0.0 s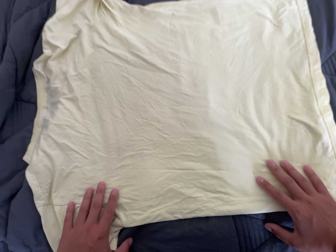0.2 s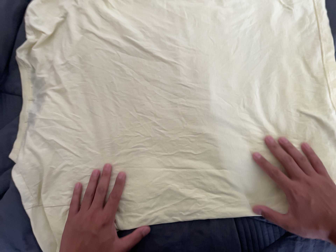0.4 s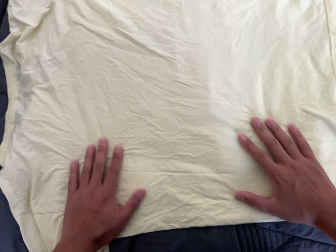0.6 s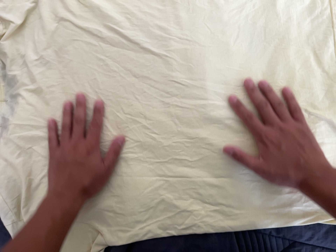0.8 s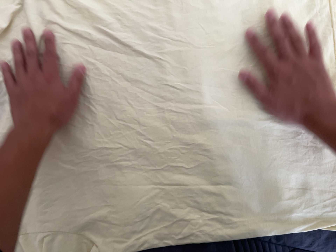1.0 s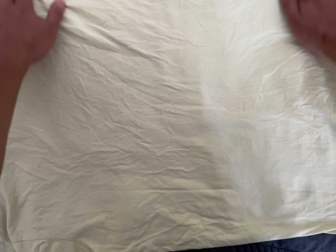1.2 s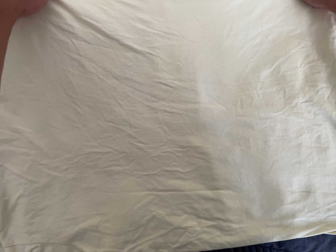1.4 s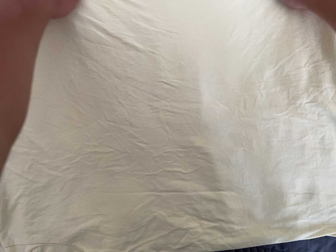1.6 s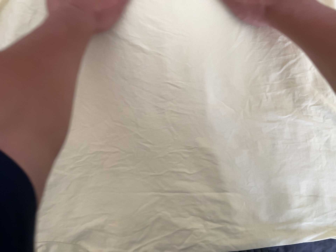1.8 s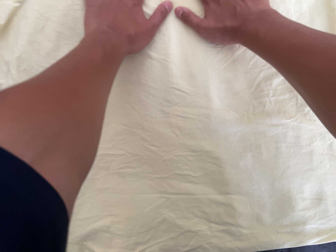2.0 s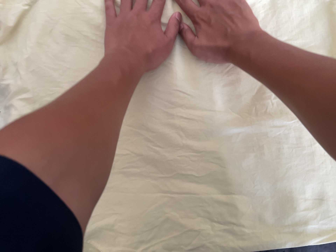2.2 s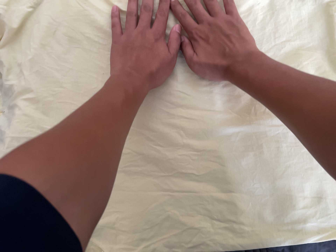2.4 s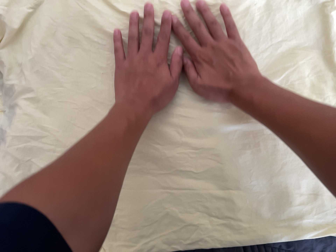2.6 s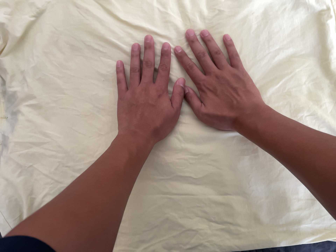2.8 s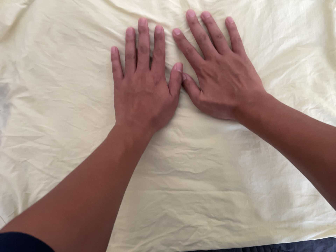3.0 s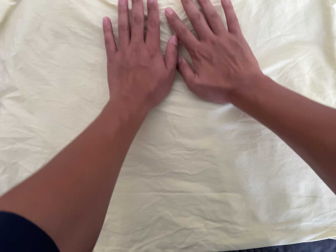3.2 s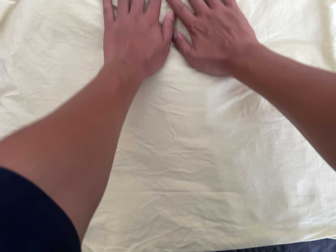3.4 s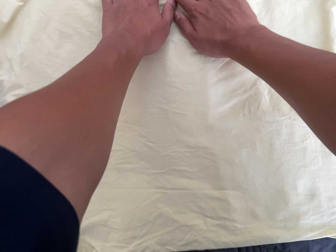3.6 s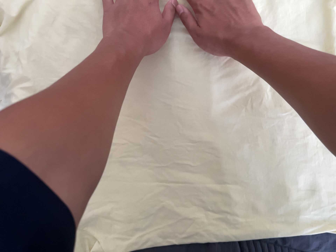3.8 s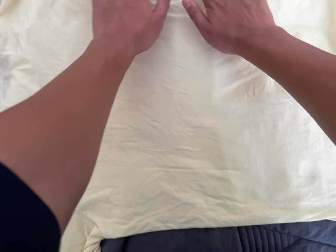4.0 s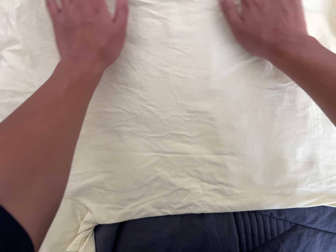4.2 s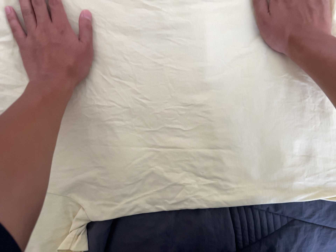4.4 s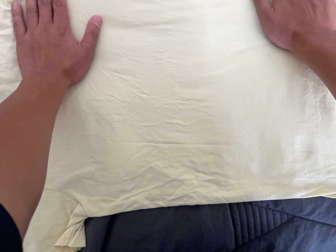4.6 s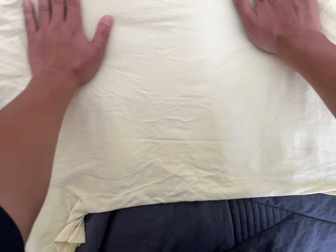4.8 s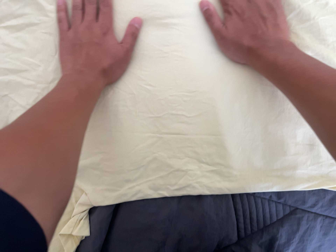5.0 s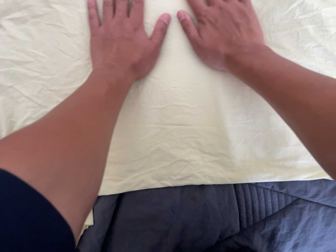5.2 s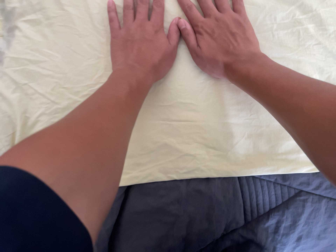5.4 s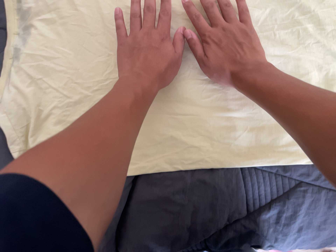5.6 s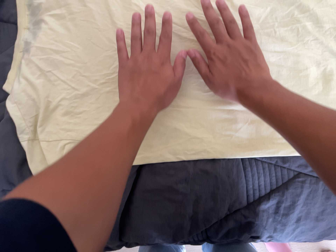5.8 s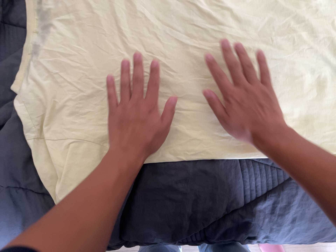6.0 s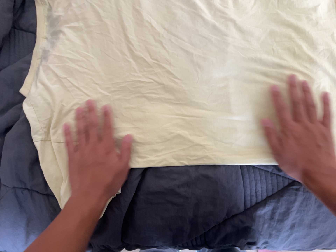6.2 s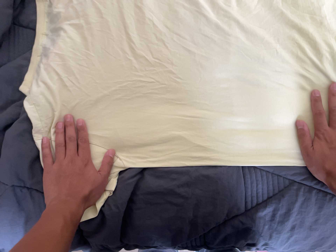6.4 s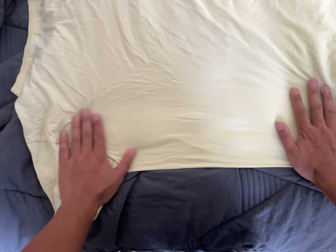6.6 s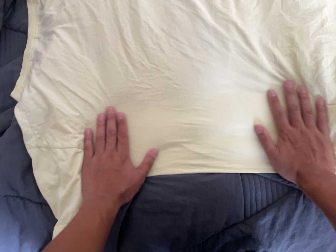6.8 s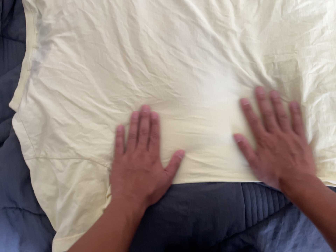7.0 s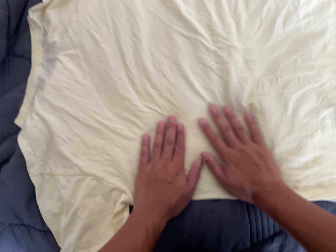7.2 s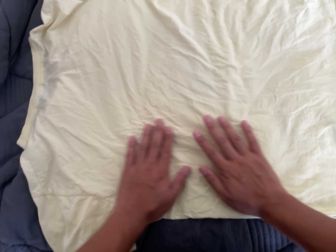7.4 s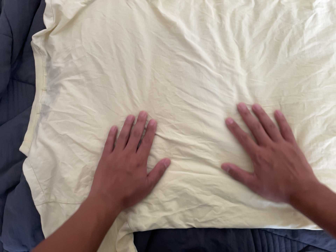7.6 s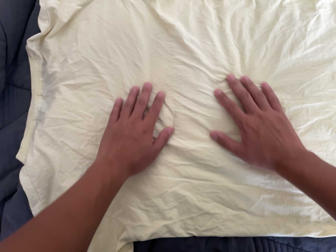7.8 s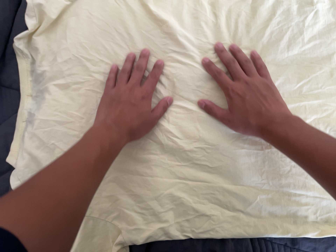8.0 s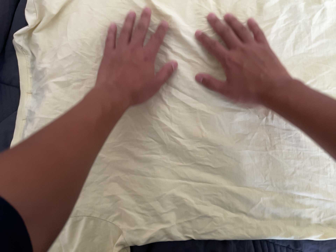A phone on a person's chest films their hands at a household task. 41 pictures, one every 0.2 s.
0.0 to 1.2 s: The camera travels forward and toward the top of its view, about 20 cm, so what stands in front looms larger. Its aim tips toward the bottom of its view by about 15 degrees.
1.2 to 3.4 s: The camera shifts only a little, or ends up much as it began.
3.4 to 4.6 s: The camera travels toward the bottom of its view, about 6 cm, so close, fixed things drift upward.
4.6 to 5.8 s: The camera travels toward the bottom of its view and backward, about 14 cm.
5.8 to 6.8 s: The camera shifts only a little, or ends up much as it began.
6.8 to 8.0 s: The camera travels toward the top of its view, about 12 cm, so close, fixed things drift downward.
The film runs backward here.
